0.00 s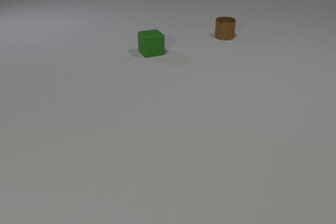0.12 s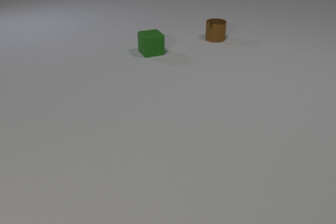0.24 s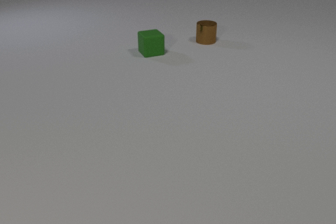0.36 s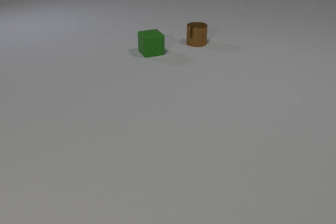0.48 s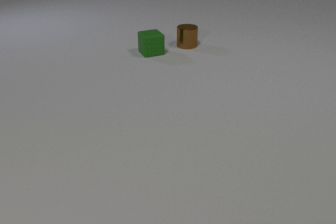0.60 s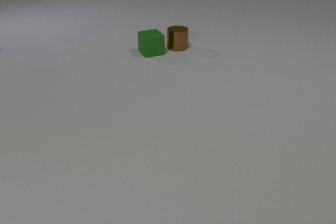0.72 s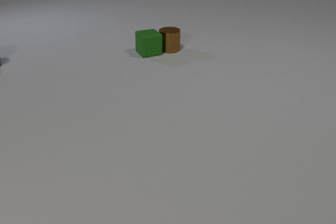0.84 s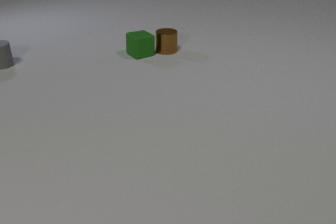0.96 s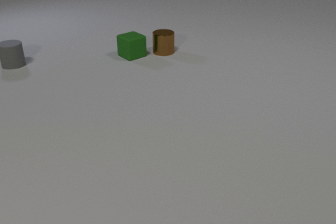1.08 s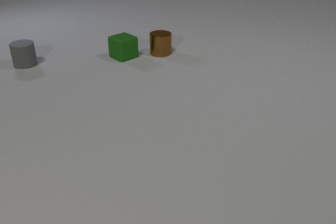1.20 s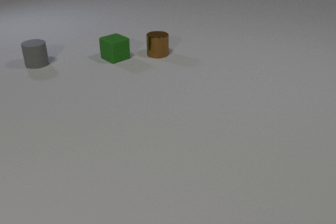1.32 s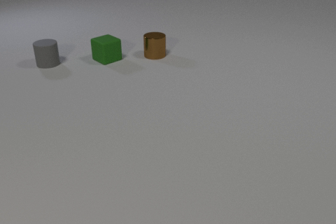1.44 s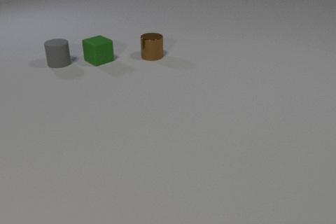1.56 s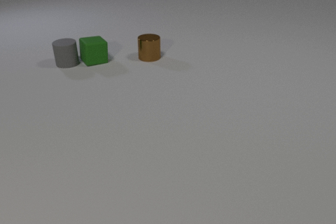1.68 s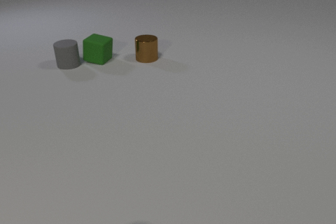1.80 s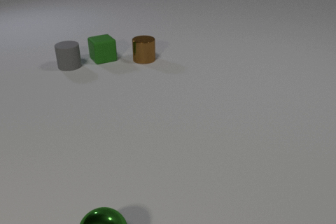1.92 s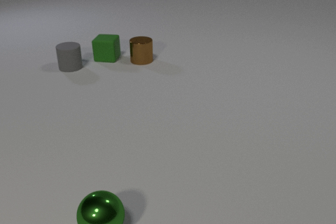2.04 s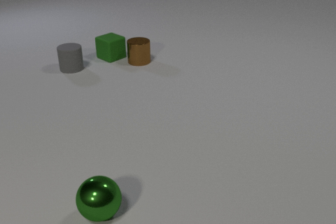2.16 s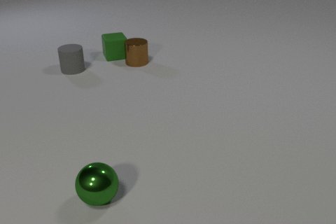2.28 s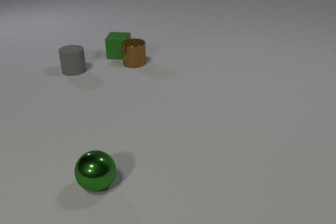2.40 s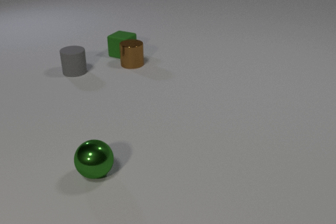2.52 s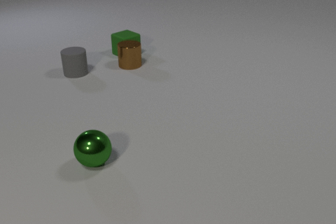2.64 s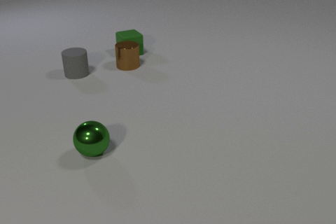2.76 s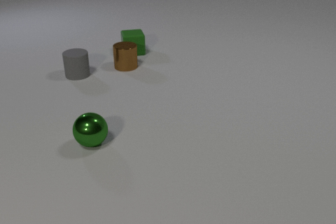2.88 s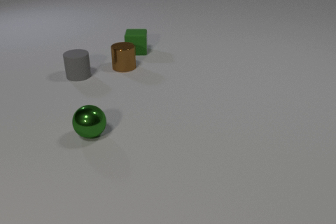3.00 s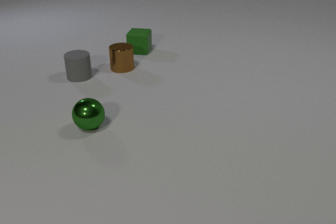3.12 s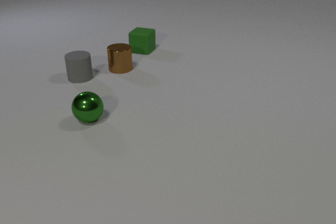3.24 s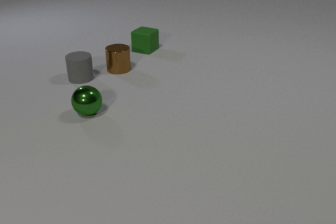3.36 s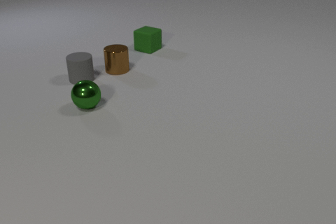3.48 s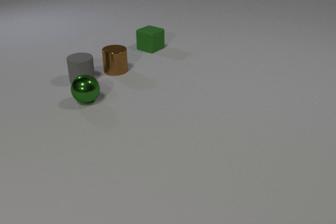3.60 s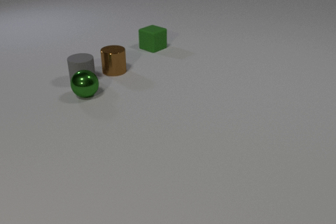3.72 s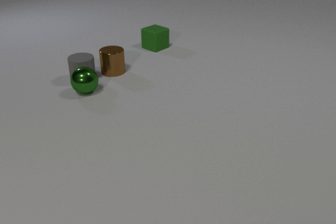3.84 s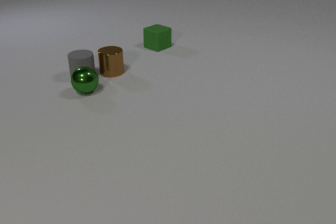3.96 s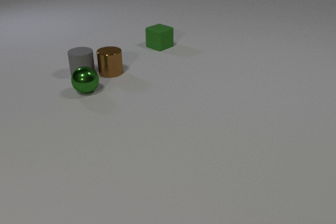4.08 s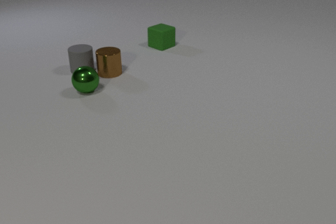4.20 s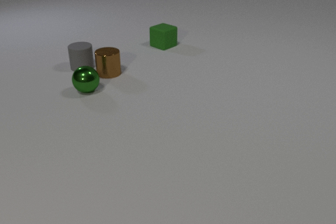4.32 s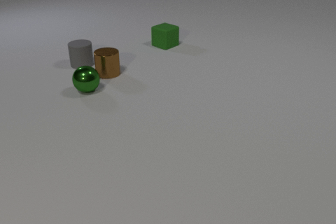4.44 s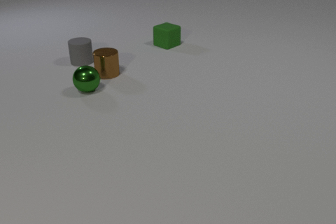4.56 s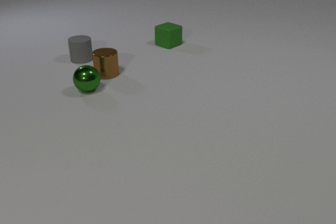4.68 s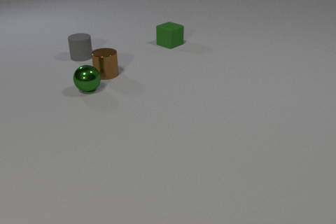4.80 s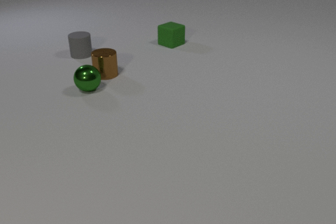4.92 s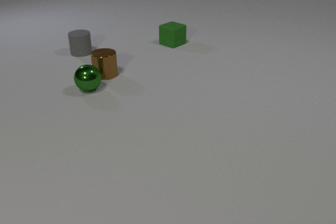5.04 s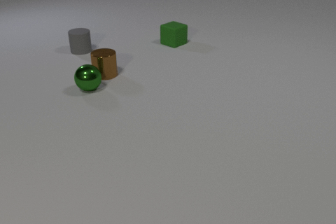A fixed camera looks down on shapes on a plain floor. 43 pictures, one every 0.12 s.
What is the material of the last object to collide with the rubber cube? rubber.
How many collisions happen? 3.
What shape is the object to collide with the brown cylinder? cube.
0.00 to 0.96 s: The brown metal cylinder slides to the left and toward the camera. The green rubber cube slides to the left. The gray rubber cylinder comes in at the left edge, slides to the right. The brown metal cylinder and the green rubber cube collide.
0.96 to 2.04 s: The brown metal cylinder slides toward the camera and to the left. The green rubber cube slides to the left. The gray rubber cylinder slides to the right and toward the camera. The green metal sphere comes in at the bottom edge, rolls away from the camera. The green rubber cube and the gray rubber cylinder collide.
2.04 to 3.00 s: The brown metal cylinder slides to the left and toward the camera. The green rubber cube slides to the right and away from the camera. The gray rubber cylinder slides toward the camera. The green metal sphere rolls away from the camera.
3.00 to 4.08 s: The brown metal cylinder slides to the left and toward the camera. The green rubber cube slides to the right and away from the camera. The gray rubber cylinder slides away from the camera. The green metal sphere rolls away from the camera. The gray rubber cylinder and the green metal sphere collide.
4.08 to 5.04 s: The green rubber cube slides to the right and away from the camera. The gray rubber cylinder slides away from the camera.
